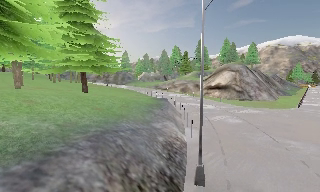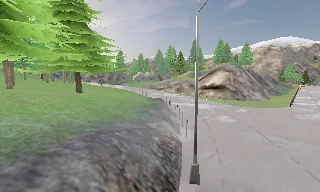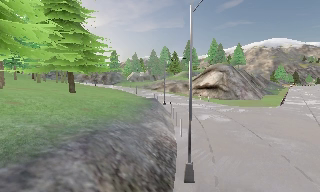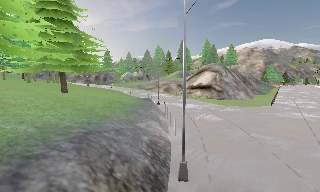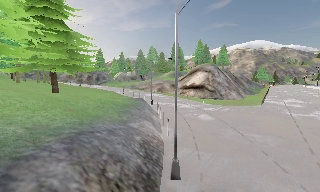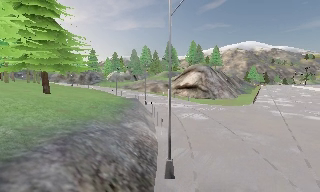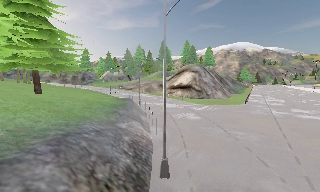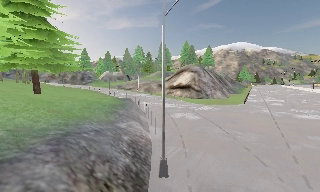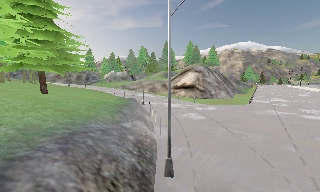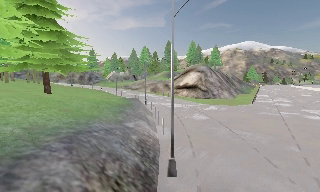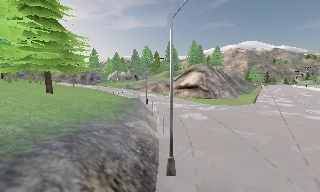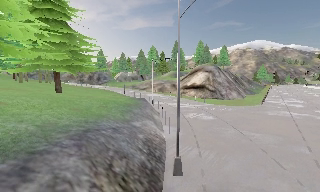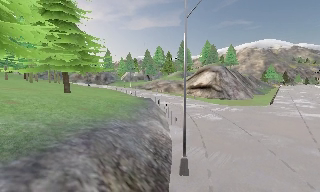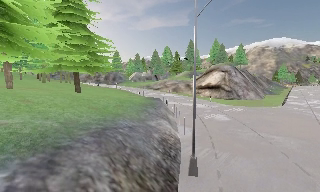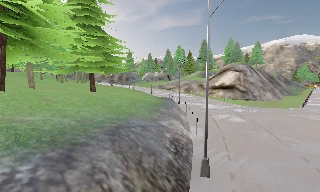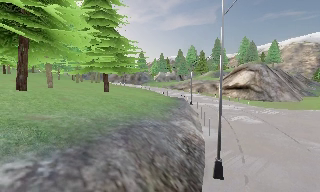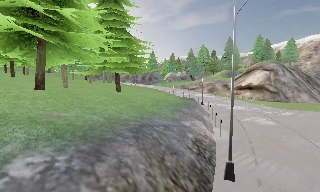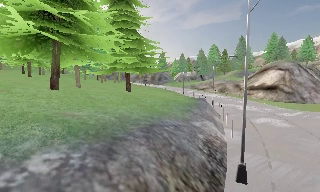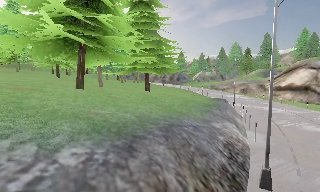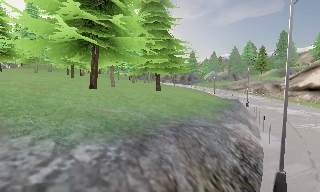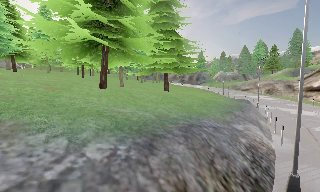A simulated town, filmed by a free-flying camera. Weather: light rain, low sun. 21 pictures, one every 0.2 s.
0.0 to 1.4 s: The camera swings to its right by about 15 degrees, and the scene slides to the left.
1.4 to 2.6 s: The camera shifts only a little, or ends up much as it began.
2.6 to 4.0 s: The camera swings to its left by about 30 degrees, and the scene slides to the right.
The film runs forward here.
